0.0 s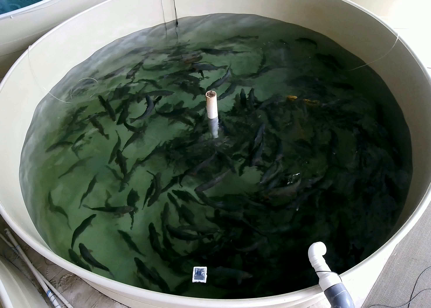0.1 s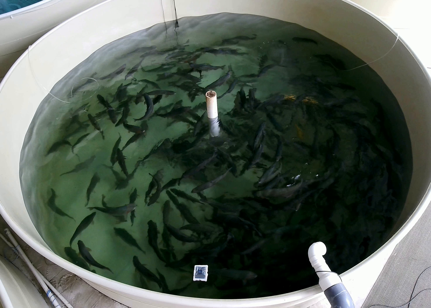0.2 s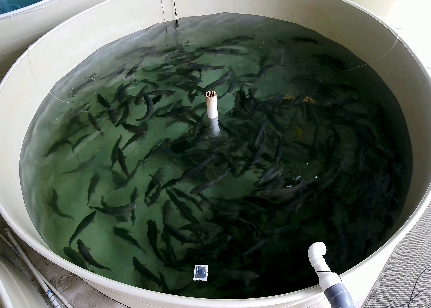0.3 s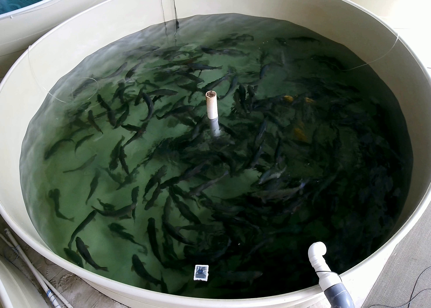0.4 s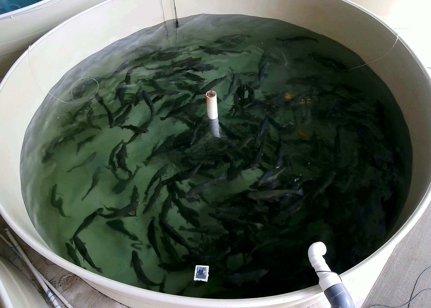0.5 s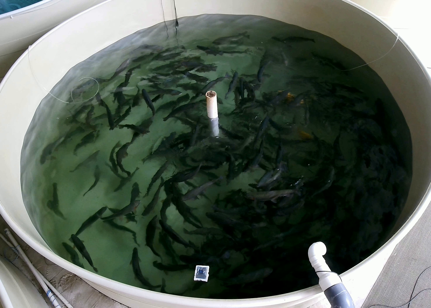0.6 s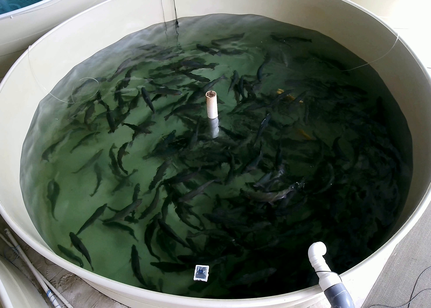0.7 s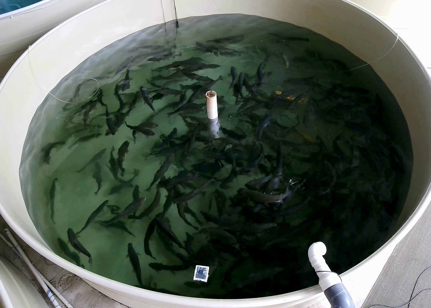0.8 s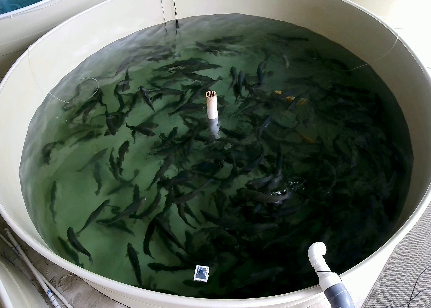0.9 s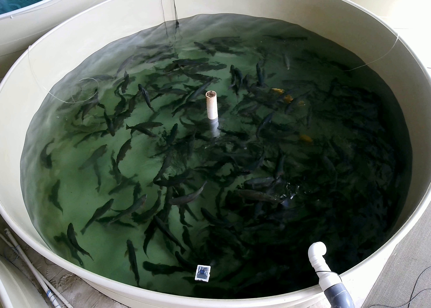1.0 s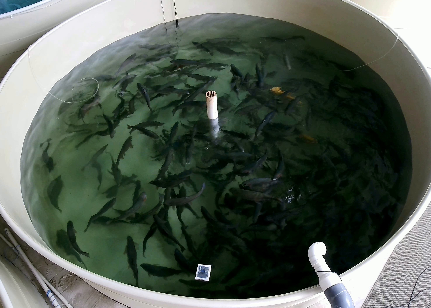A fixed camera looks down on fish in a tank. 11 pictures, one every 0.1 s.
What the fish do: Foraging.
